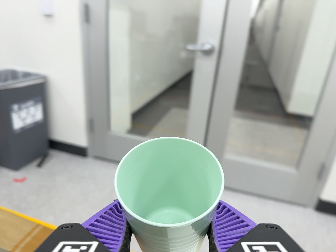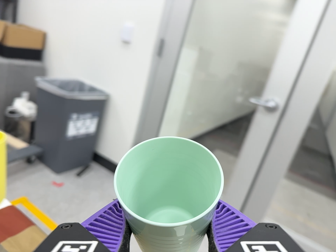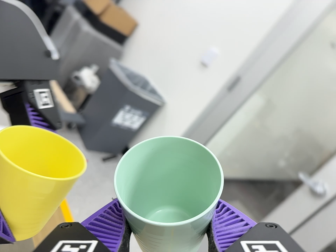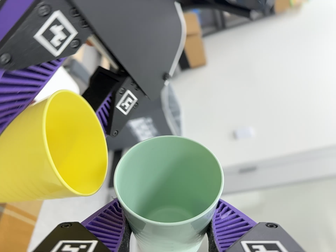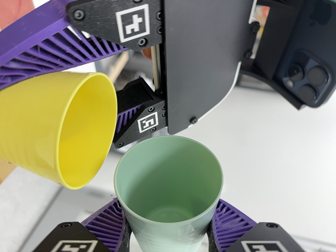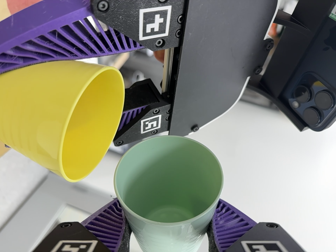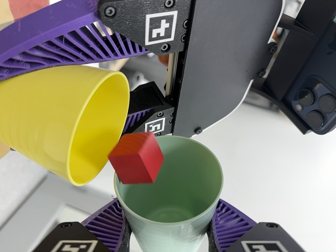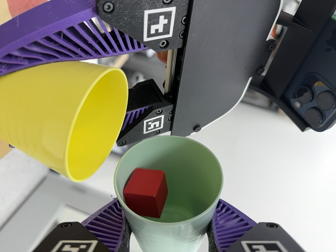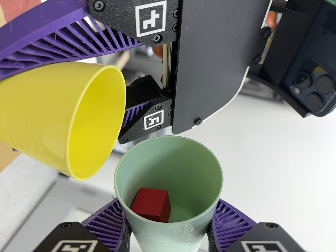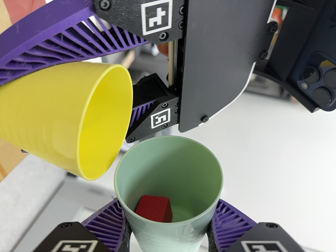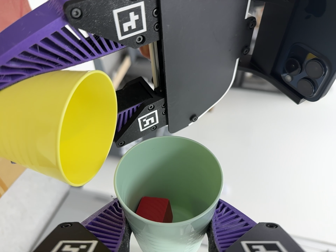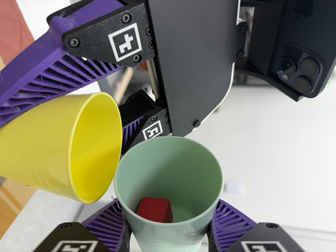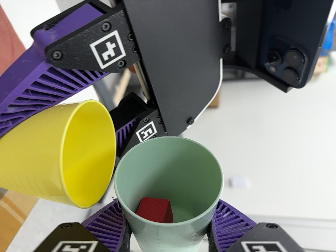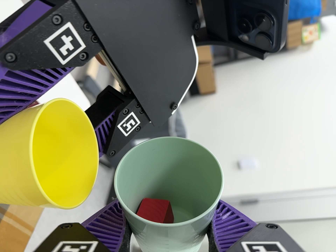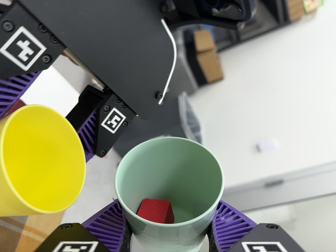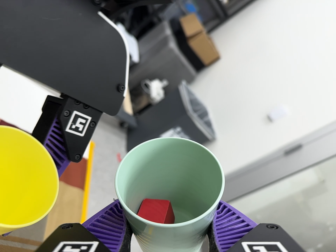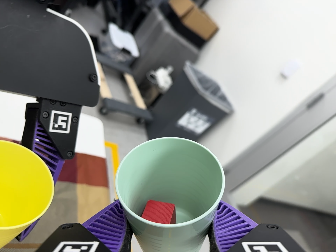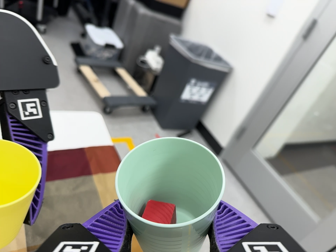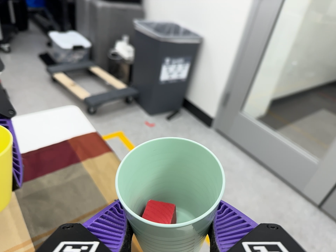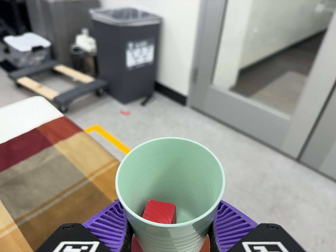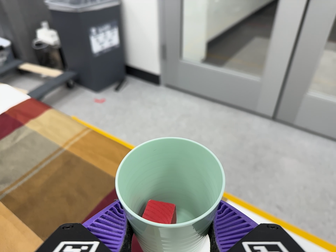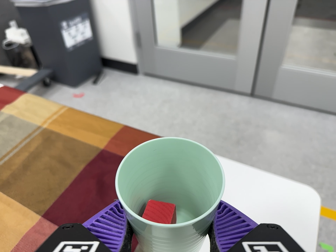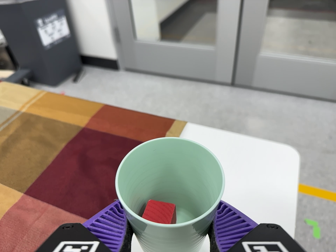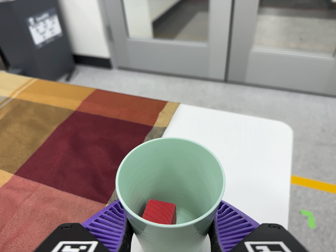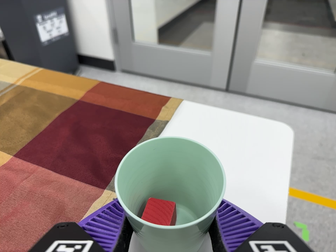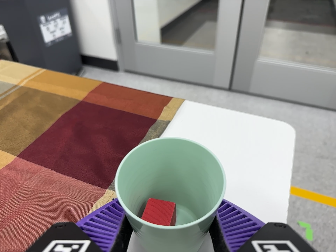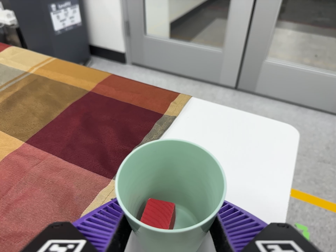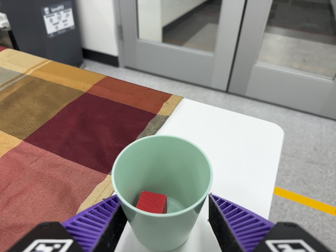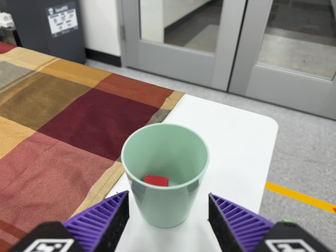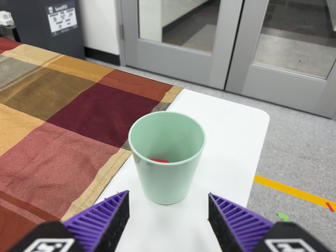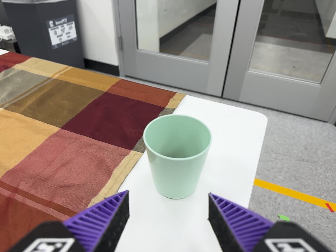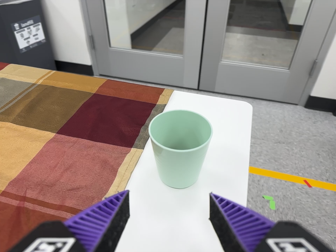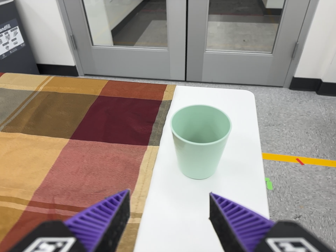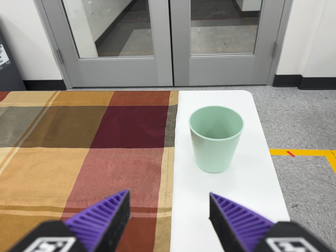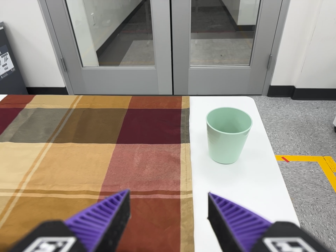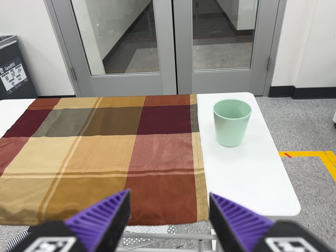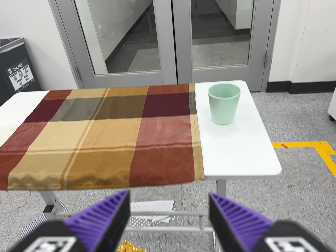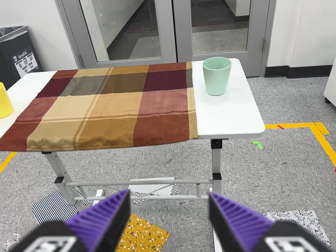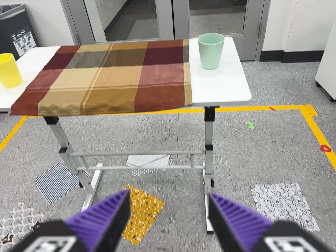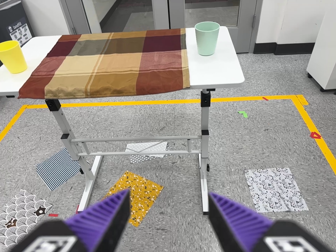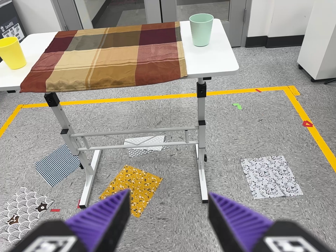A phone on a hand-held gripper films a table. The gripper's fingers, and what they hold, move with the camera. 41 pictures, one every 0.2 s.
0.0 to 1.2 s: The camera pans to its left by about 10 degrees. It travels to its left and toward the top of its view, about 24 cm, so close, fixed things drift to the right. Its aim tips toward the top of its view by about 25 degrees, and the scene shifts downward. It rolls about its line of sight by about 115 degrees, and the scene rotates clockwise.
1.2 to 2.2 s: The camera rolls about its line of sight by about 15 degrees, and the scene rotates counterclockwise.
2.2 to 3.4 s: The camera pans to its left by about 15 degrees. It travels to its right and toward the bottom of its view, about 18 cm. Its aim tips toward the bottom of its view by about 10 degrees, and the scene shifts upward. It rolls about its line of sight by about 70 degrees, and the scene rotates counterclockwise.
3.4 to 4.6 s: The camera pans to its right by about 20 degrees. It travels toward the bottom of its view and to its right, about 30 cm, so close, fixed things drift upward. Its aim tips toward the bottom of its view by about 10 degrees, and the scene shifts upward. It rolls about its line of sight by about 45 degrees, and the scene rotates counterclockwise.
4.6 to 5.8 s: The camera travels backward and toward the bottom of its view, about 9 cm, so what stands in front gets smaller.
5.8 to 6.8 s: The camera pans to its right by about 15 degrees. It travels to its left and backward, about 24 cm. It rolls about its line of sight by about 15 degrees, and the scene rotates counterclockwise.
6.8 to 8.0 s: The camera travels backward and toward the bottom of its view, about 50 cm, so what stands in front gets smaller.
The film runs backward here.
